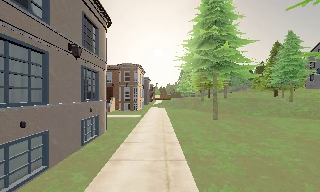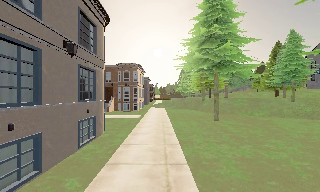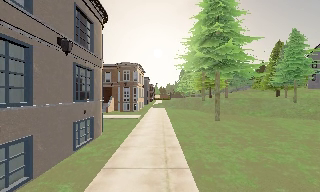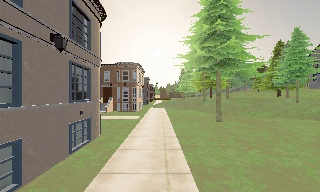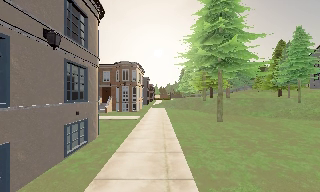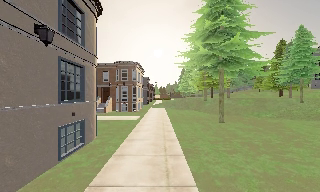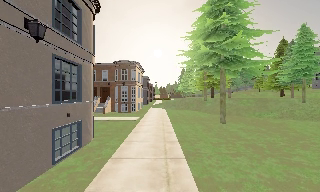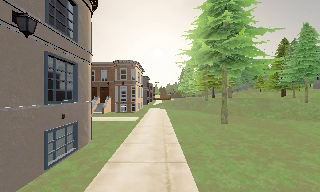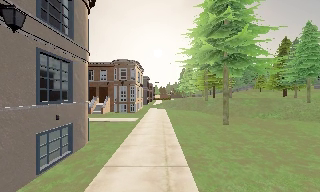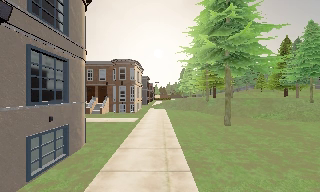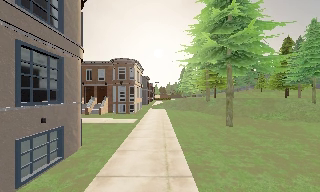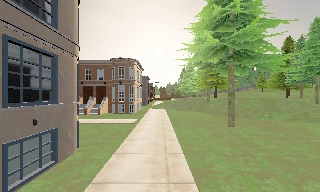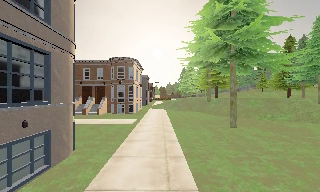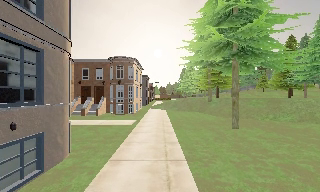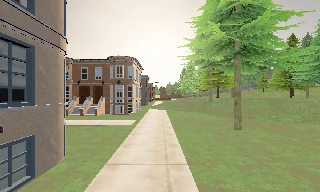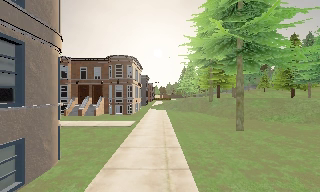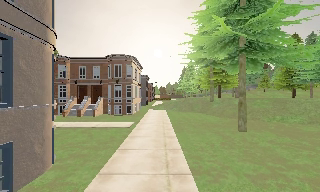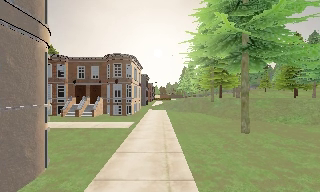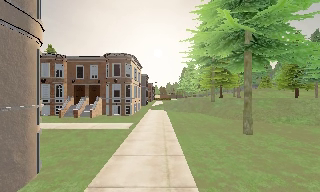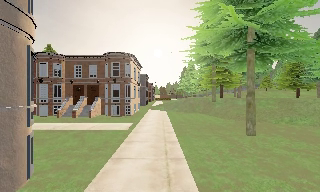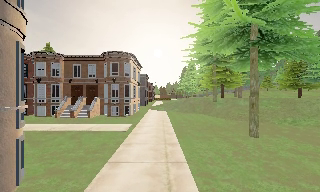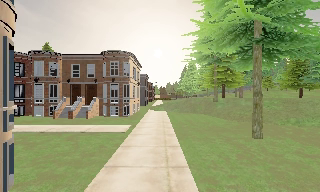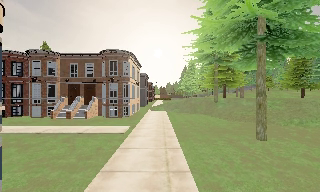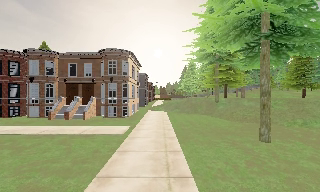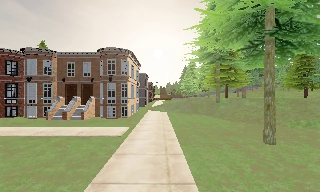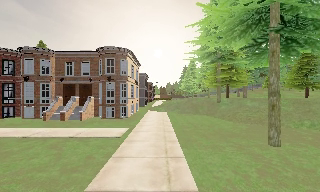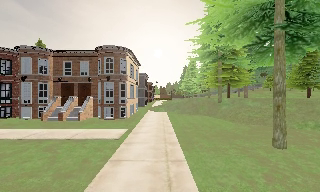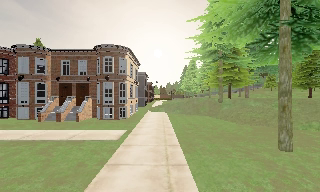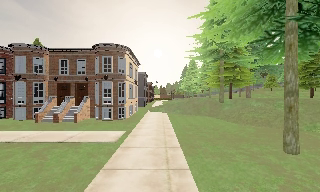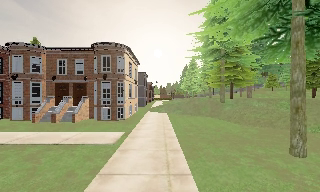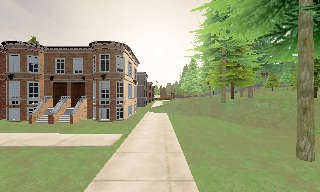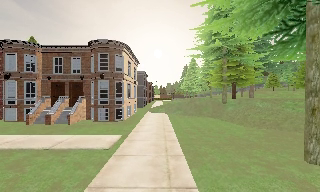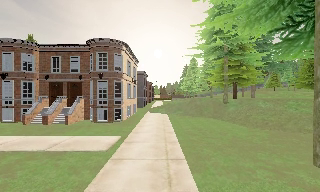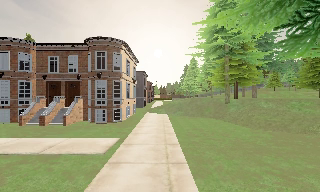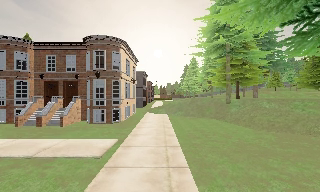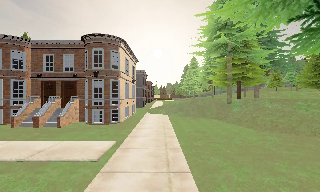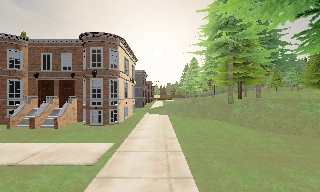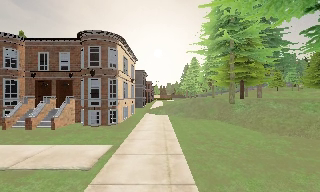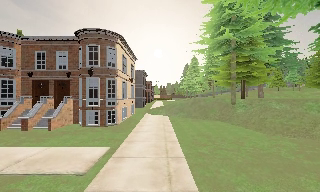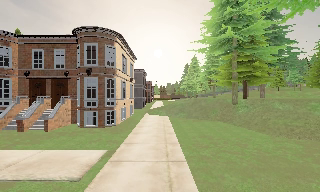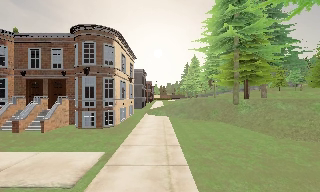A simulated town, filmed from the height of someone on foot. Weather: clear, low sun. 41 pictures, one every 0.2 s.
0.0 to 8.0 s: The camera travels forward, about 12 m, so what stands in front looms larger.
The film runs forward here.
